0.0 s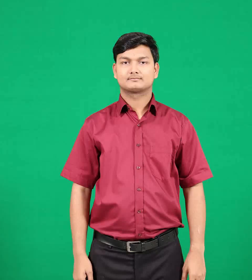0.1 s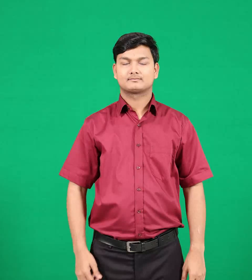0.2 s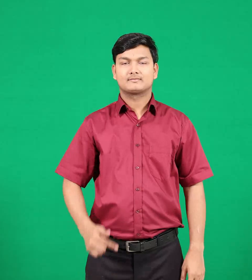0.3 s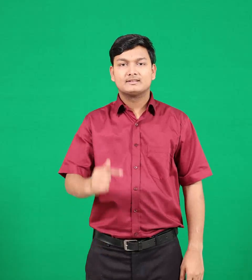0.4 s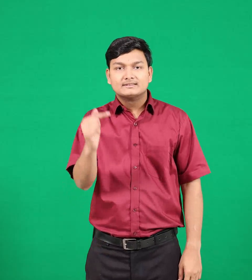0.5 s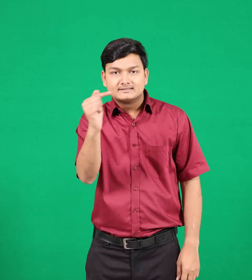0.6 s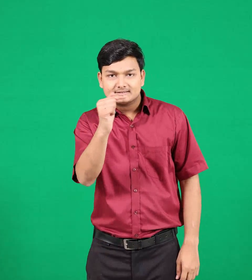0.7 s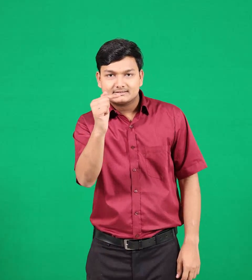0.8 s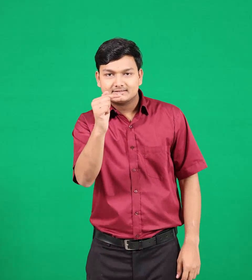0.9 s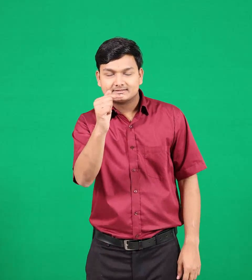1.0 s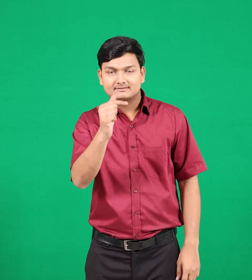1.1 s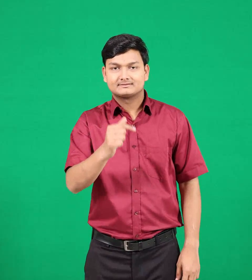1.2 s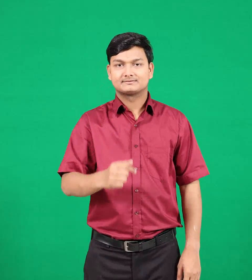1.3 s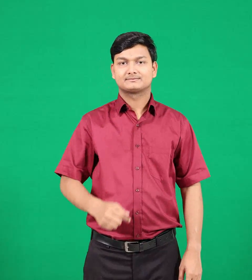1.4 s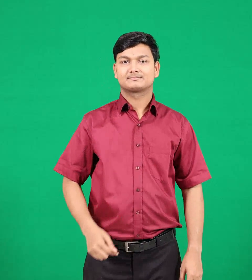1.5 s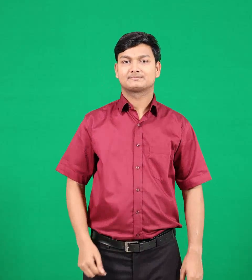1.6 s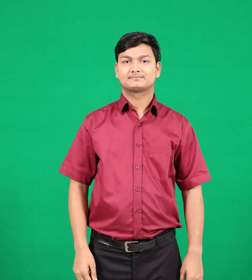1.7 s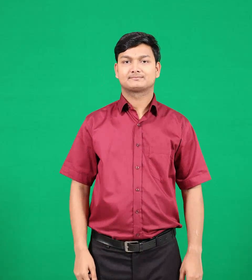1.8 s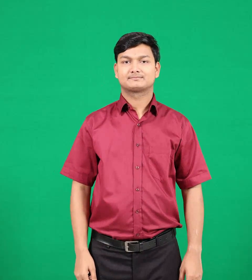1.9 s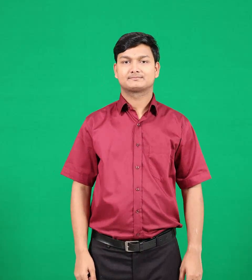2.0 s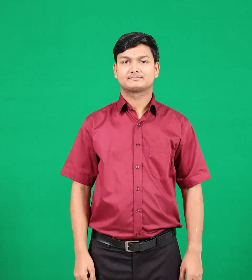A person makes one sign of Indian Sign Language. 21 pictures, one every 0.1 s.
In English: negative
